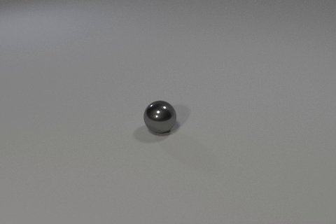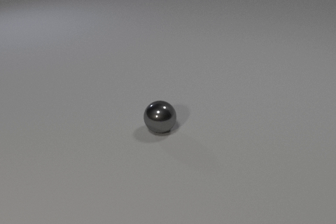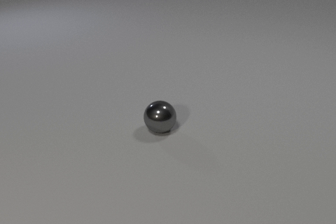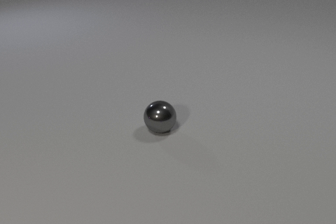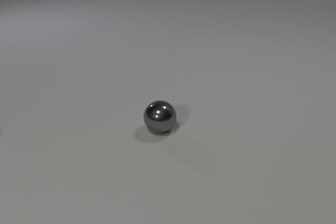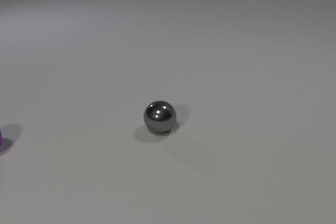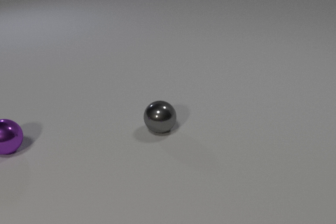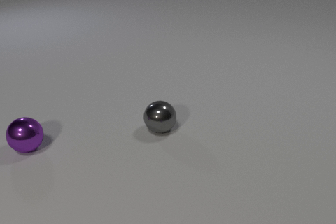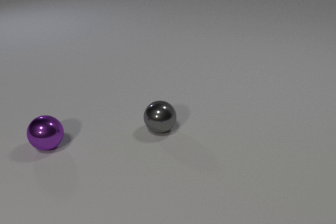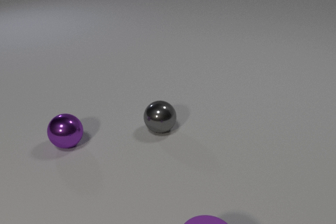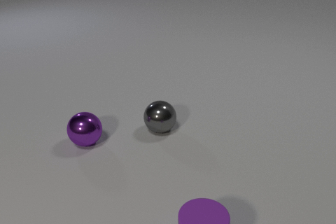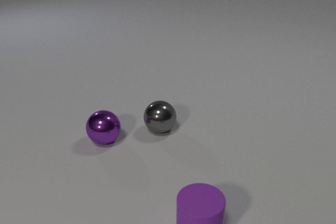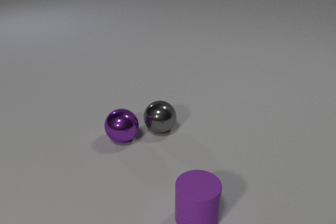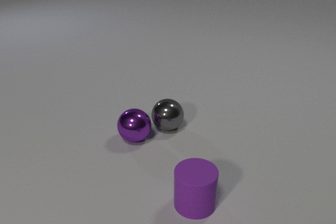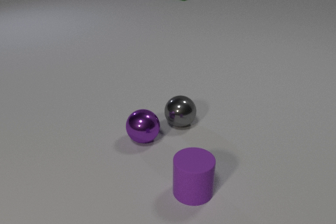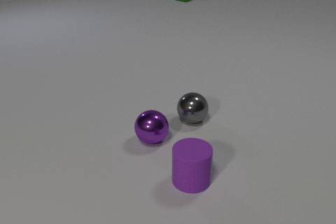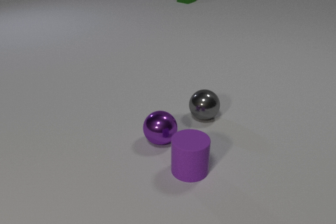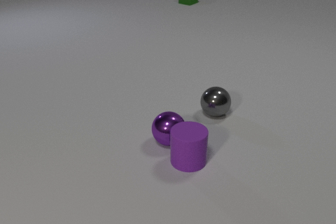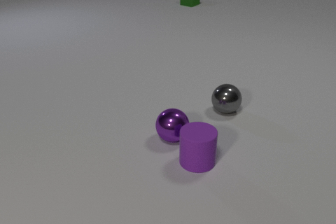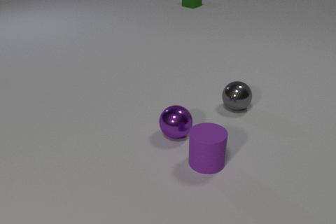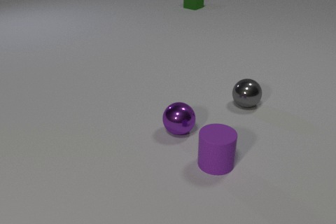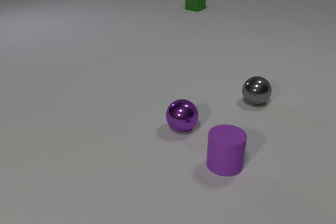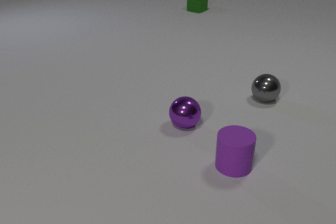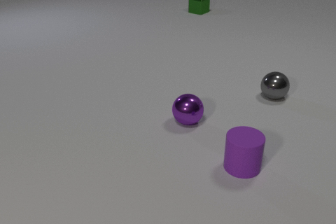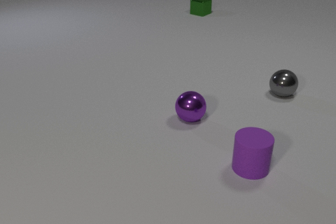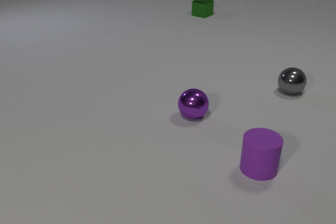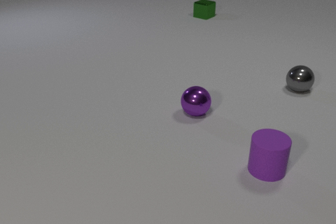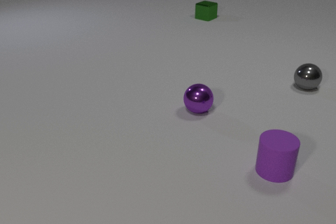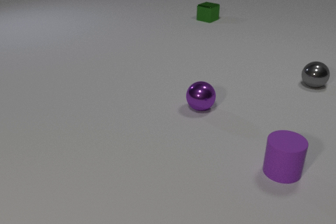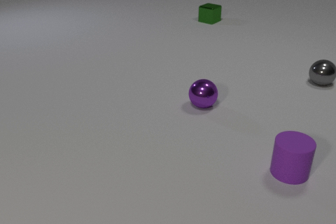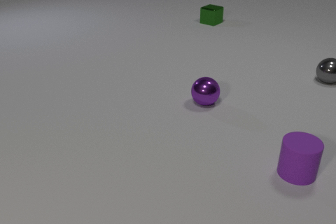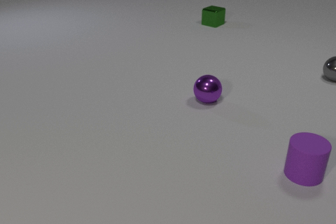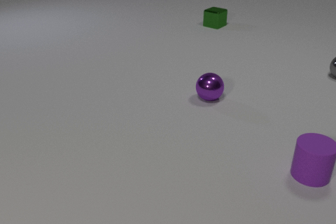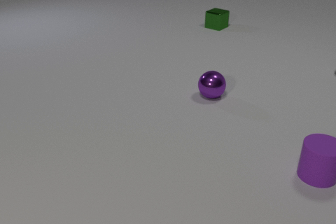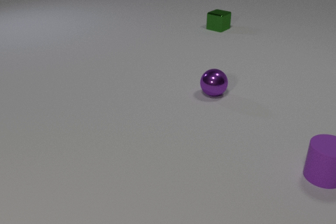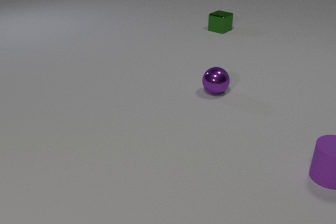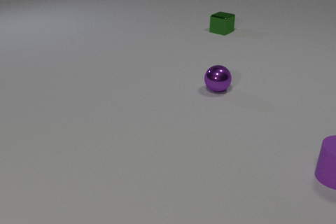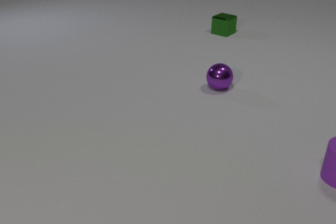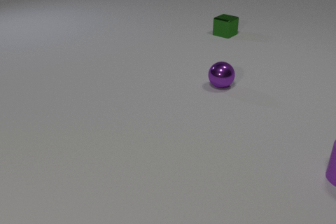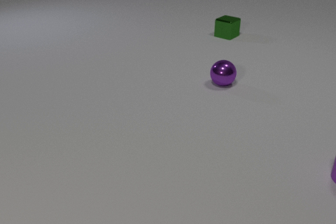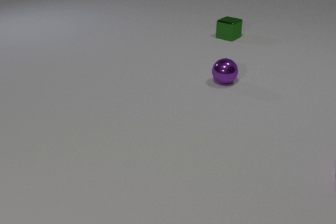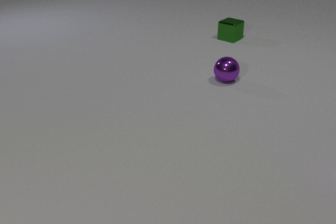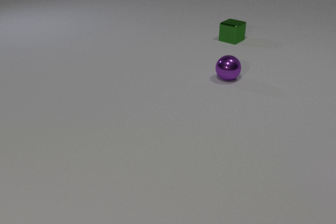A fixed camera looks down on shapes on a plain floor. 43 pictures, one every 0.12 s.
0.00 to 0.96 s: The purple metal sphere comes in at the left edge, rolls to the right.
0.96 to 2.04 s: The purple metal sphere rolls to the right. The gray metal sphere rolls to the right and away from the camera. The purple rubber cylinder comes in at the bottom edge, slides away from the camera. The green metal cube comes in at the top edge, slides toward the camera. The purple metal sphere and the gray metal sphere collide. The purple metal sphere and the purple rubber cylinder collide.
2.04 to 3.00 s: The purple metal sphere rolls away from the camera and to the right. The gray metal sphere rolls to the right and away from the camera. The purple rubber cylinder slides to the right. The green metal cube slides toward the camera.
3.00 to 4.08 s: The purple metal sphere rolls away from the camera and to the right. The gray metal sphere rolls away from the camera and to the right, leaves at the right edge. The purple rubber cylinder slides to the right. The green metal cube slides toward the camera.
4.08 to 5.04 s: The purple metal sphere rolls away from the camera. The purple rubber cylinder slides to the right, leaves at the right edge. The green metal cube slides toward the camera and to the right.
What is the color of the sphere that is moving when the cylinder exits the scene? purple.
What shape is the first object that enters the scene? sphere.
What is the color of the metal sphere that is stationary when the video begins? gray.
